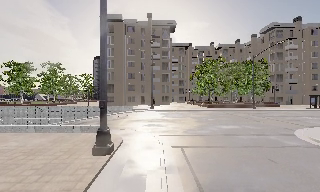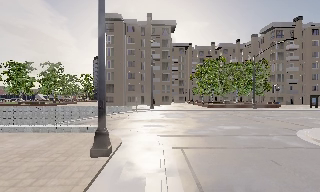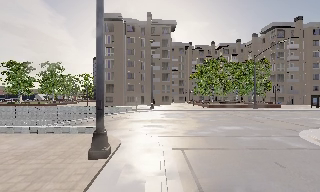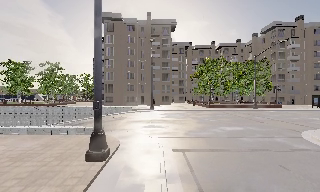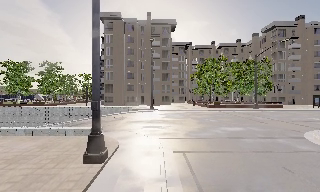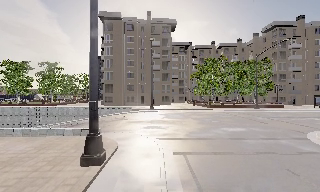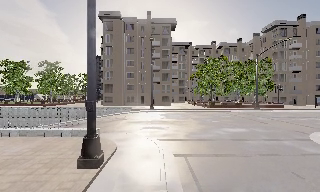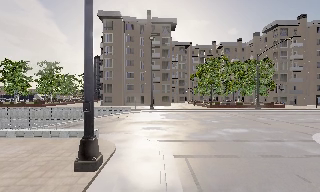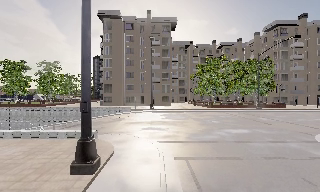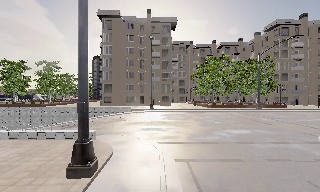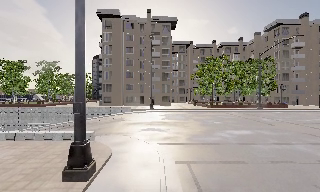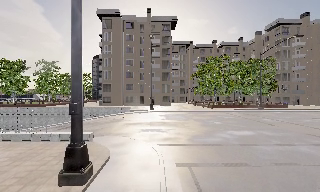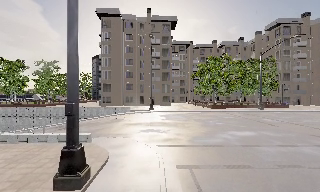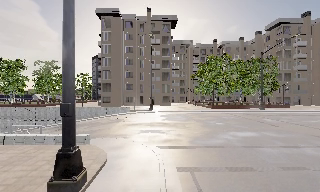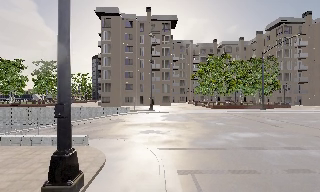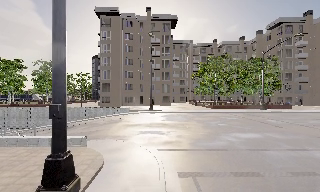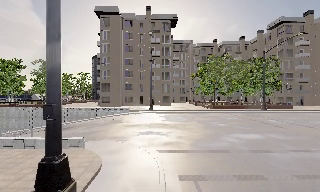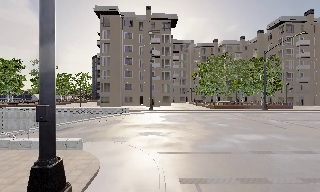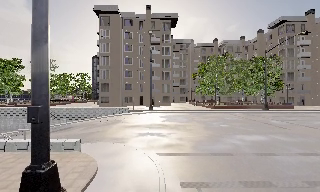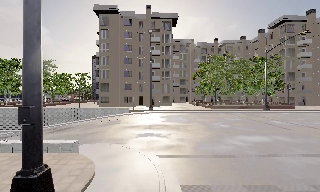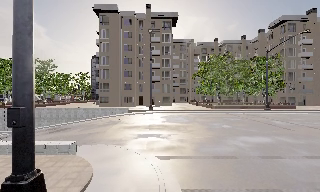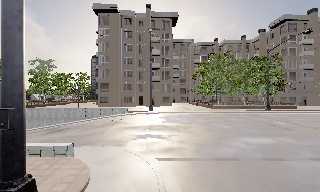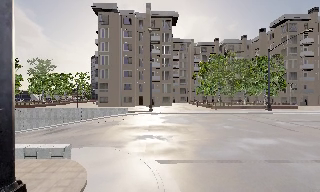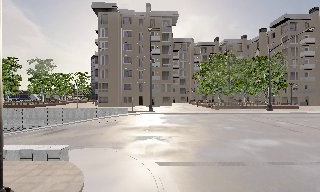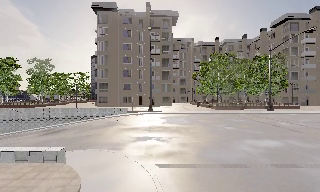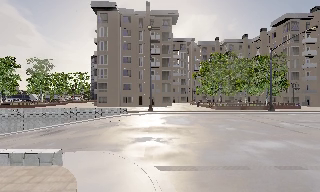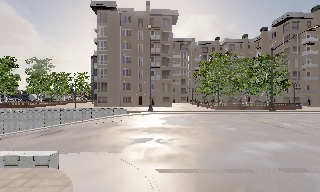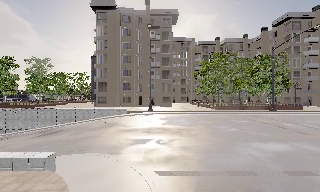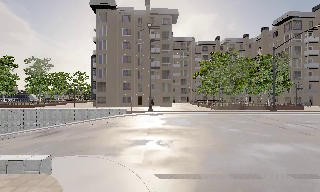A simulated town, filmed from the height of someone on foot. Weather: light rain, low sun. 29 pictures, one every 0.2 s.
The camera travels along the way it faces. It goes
forward.
0.0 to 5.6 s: The camera travels forward, about 6 m, so what stands in front looms larger.
The film runs forward here.
